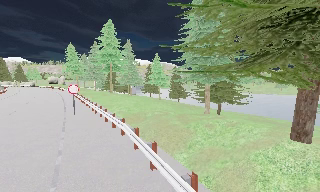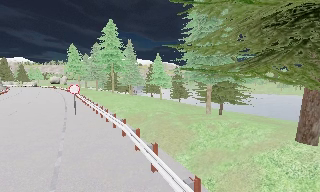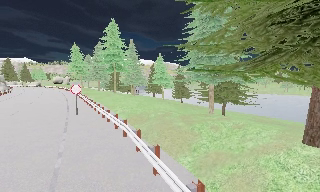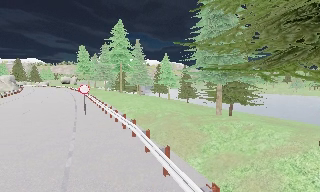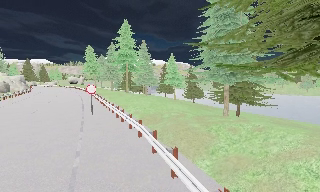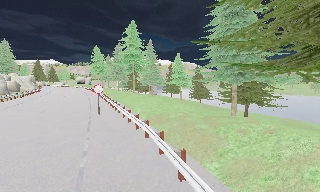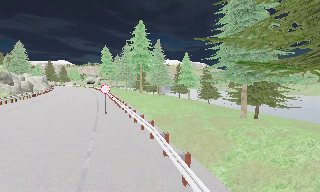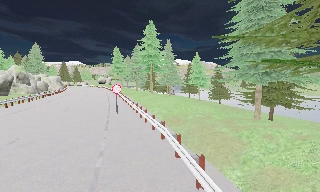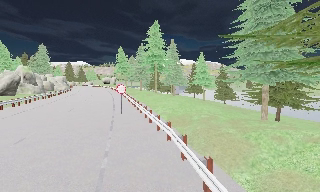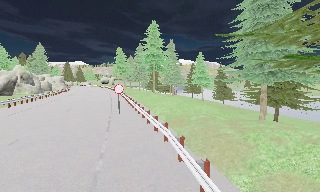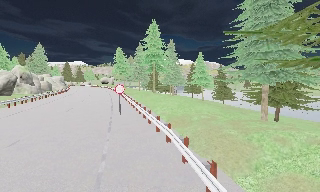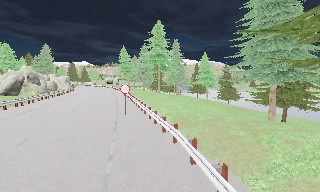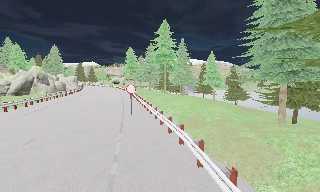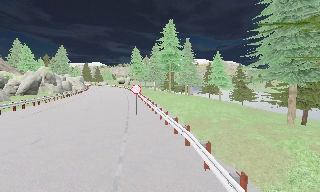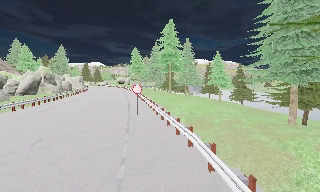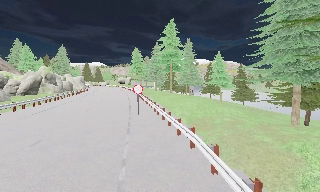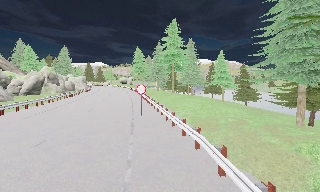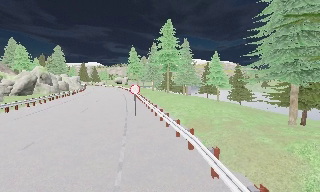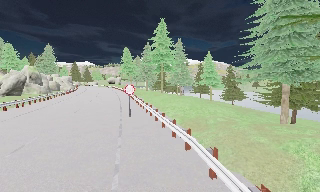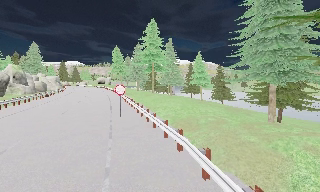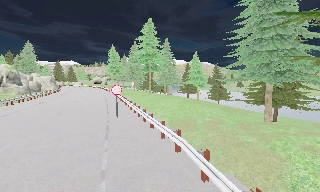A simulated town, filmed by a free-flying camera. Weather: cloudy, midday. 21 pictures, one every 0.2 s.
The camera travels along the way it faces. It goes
forward.
0.0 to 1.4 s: The camera pans to its left, which is counterclockwise from overhead, by about 15 degrees. It travels forward, about 0.5 m, so what stands in front looms larger.
1.4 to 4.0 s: The camera travels forward and to its left, about 1.5 m, so what stands in front looms larger.
The film runs forward here.
